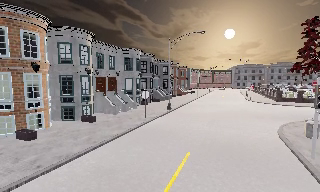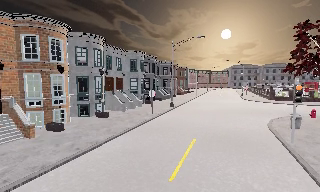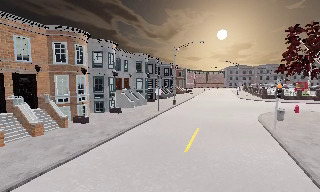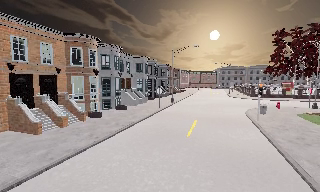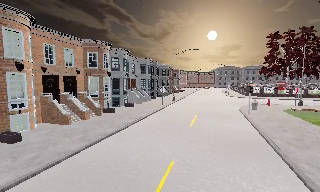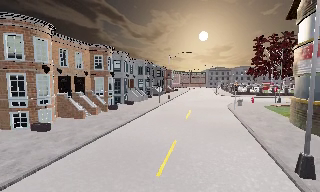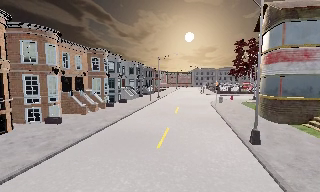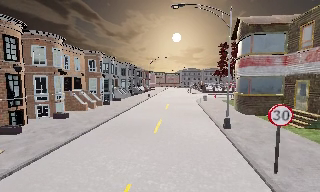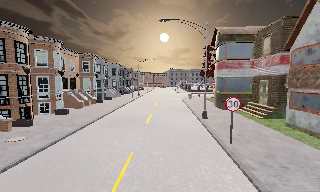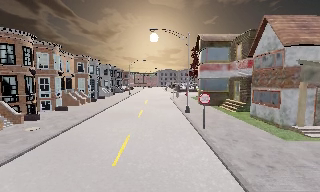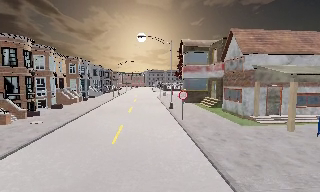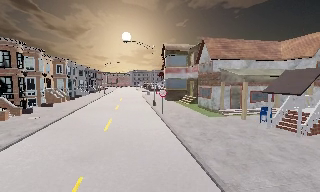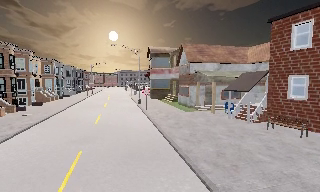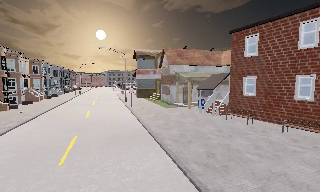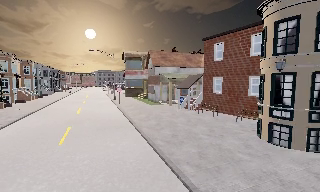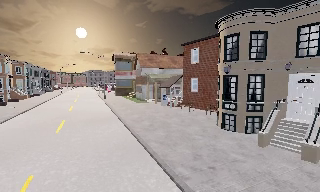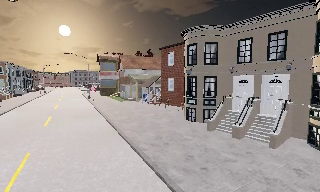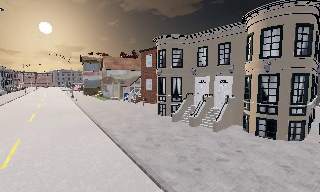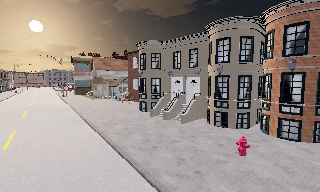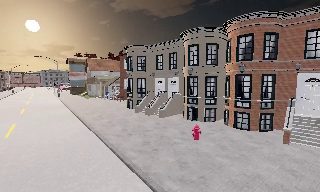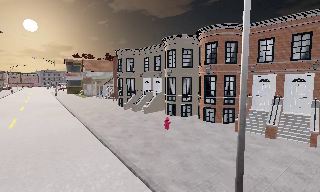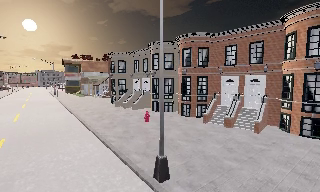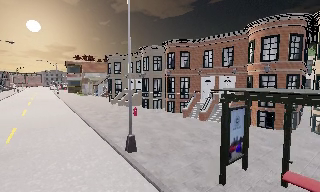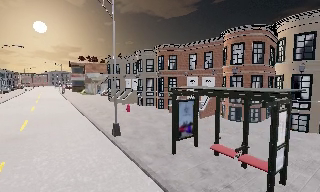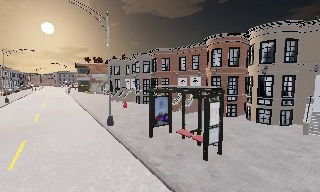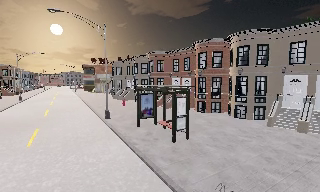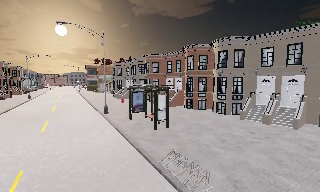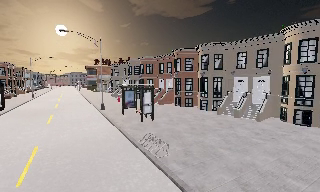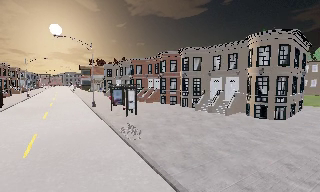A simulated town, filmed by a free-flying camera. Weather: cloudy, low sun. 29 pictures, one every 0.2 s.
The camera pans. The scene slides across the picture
to the left.
The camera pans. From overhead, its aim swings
clockwise.
0.0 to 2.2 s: The camera pans to its right, which is clockwise from overhead, by about 35 degrees. It travels backward, about 25 m.
2.2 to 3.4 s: The camera swings to its right by about 25 degrees, and the scene slides to the left. It travels backward and to its right, about 14 m, so what stands in front gets smaller.
3.4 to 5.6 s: The camera travels backward and to its right, about 25 m, so what stands in front gets smaller.
The film runs backward here.
